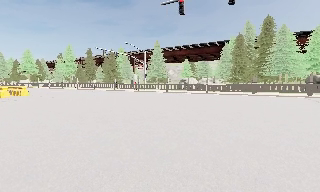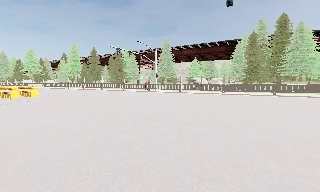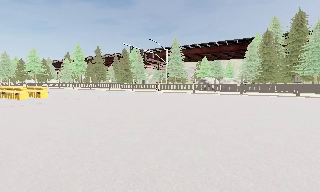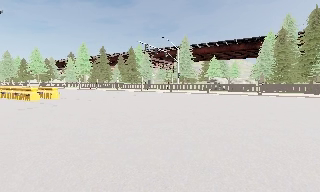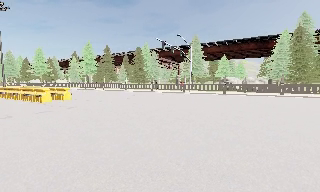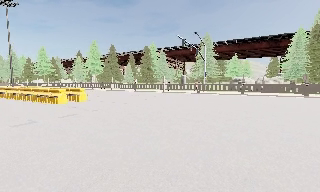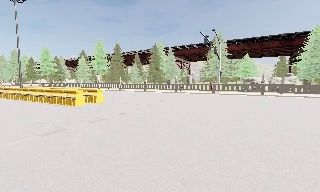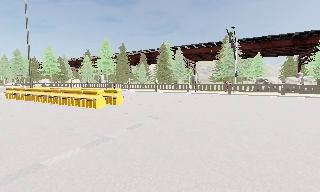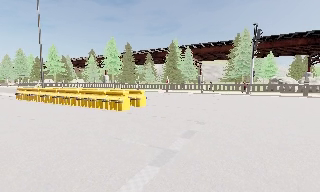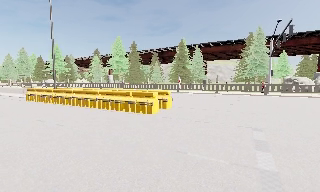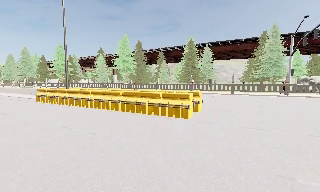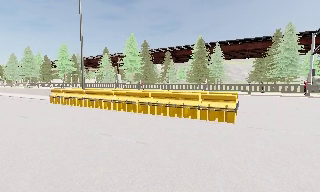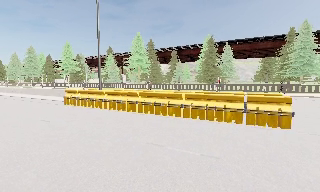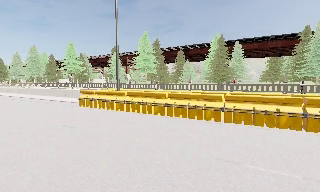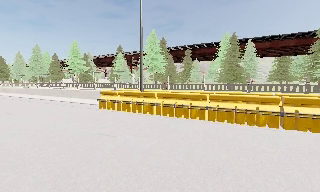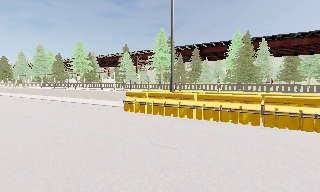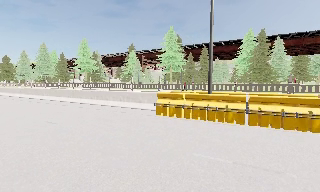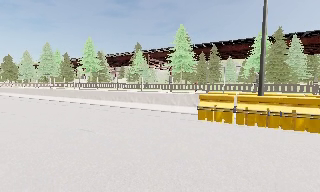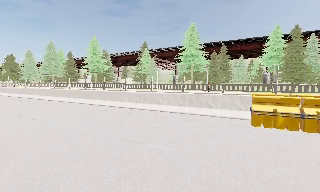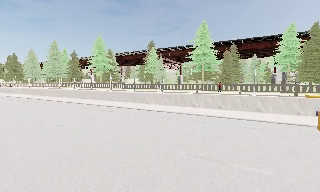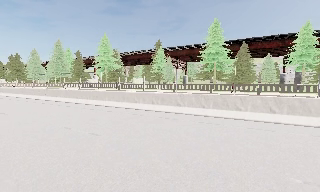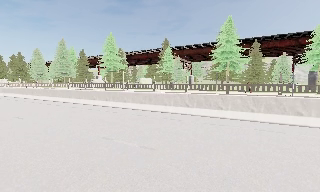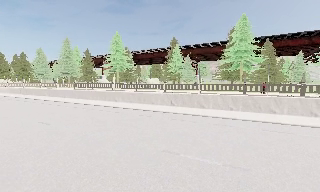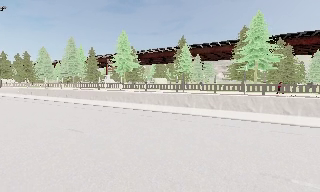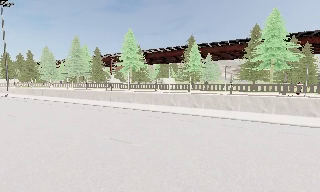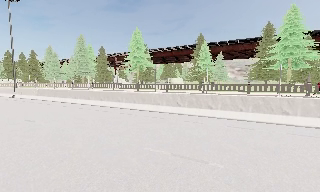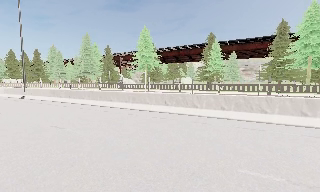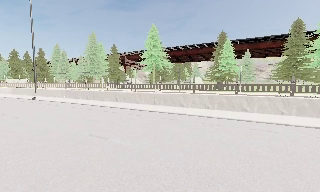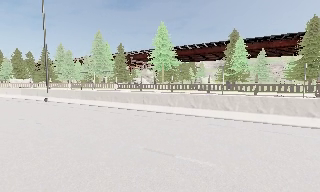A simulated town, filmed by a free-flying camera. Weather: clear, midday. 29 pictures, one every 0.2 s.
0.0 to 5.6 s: The camera travels to its left and forward, about 65 m, so close, fixed things drift to the right.
The film runs backward here.
